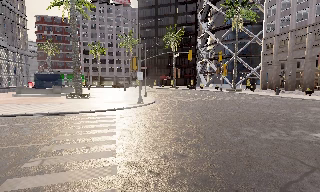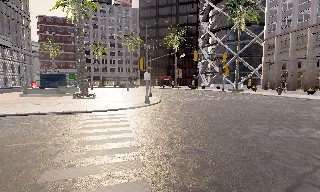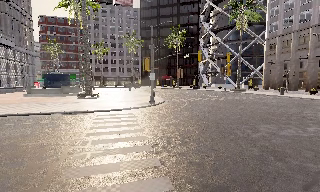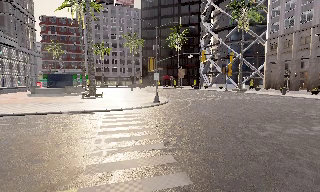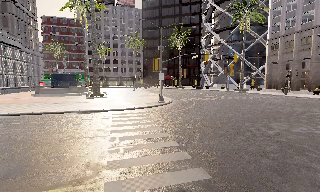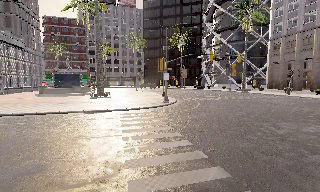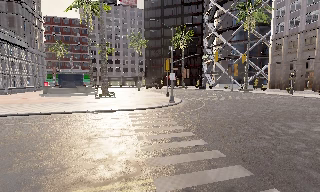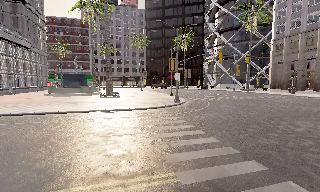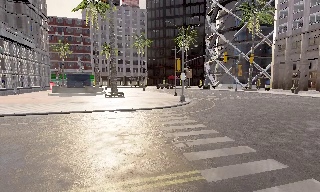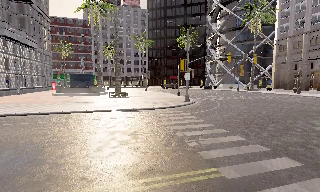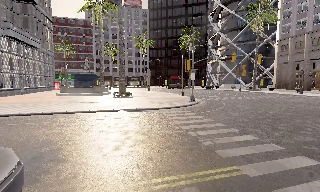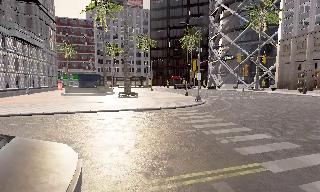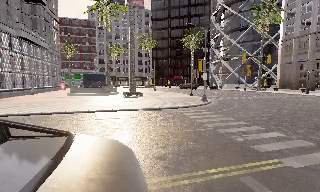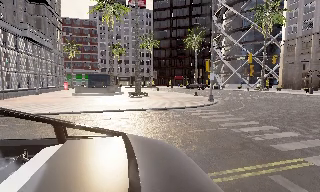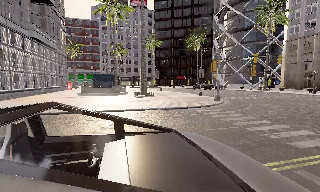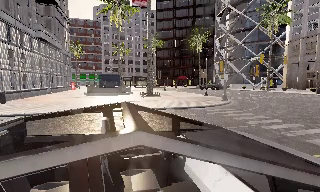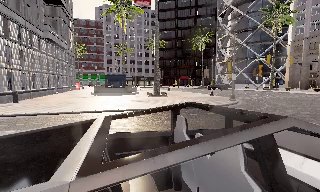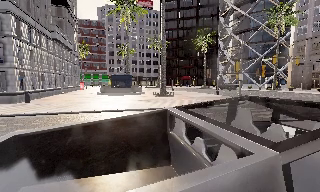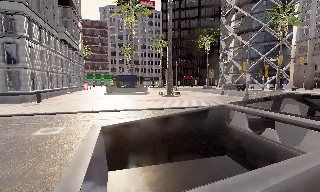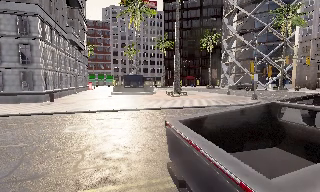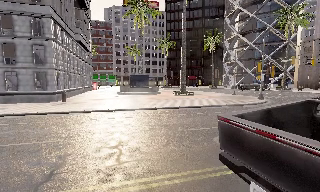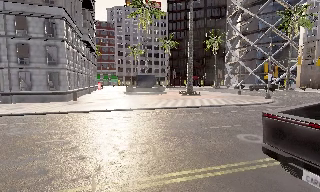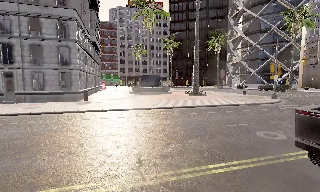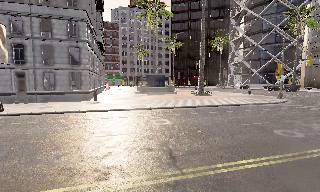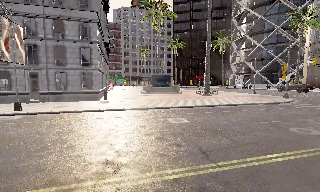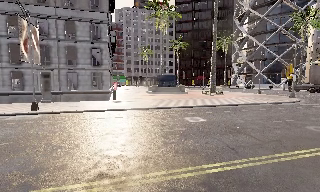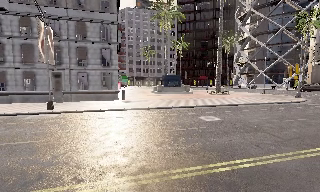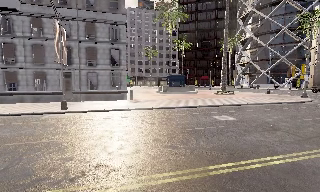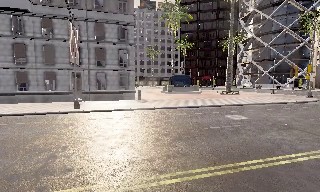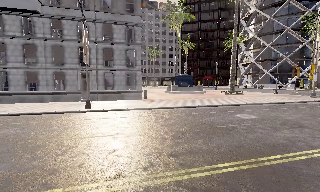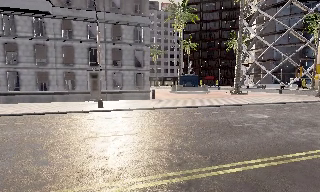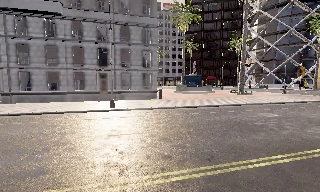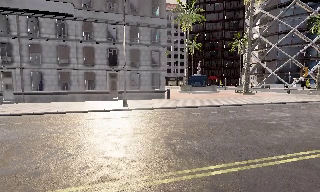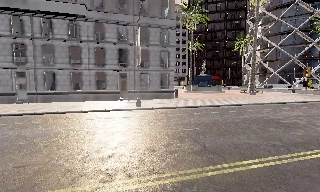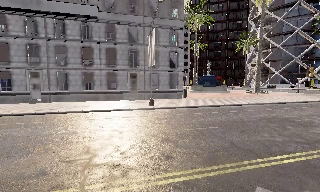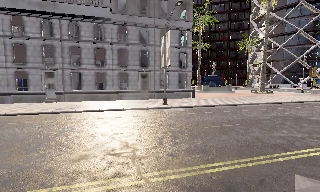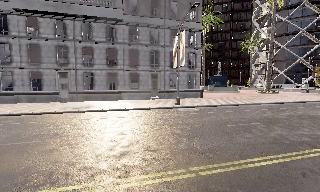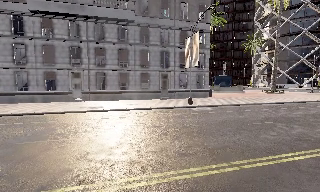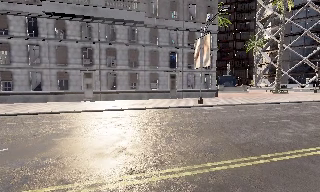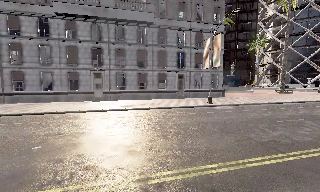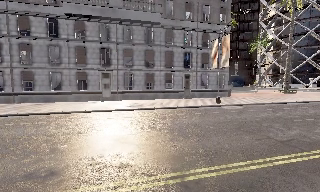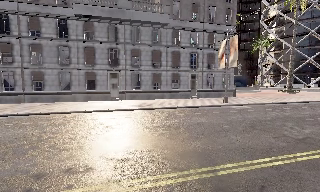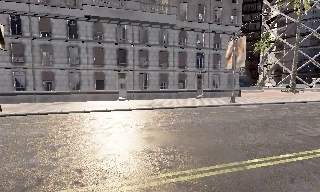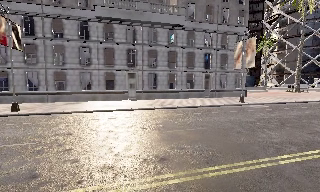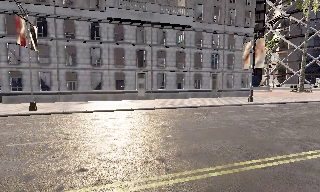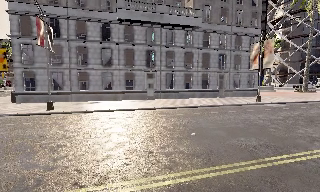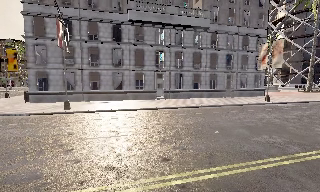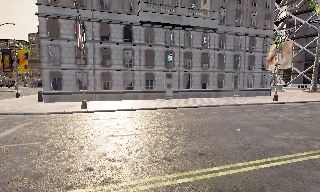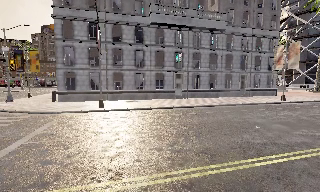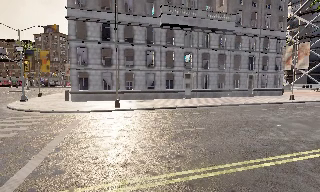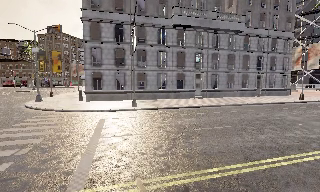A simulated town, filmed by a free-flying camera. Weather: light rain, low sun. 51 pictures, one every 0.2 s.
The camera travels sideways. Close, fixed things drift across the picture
to the right.
0.0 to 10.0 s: The camera travels to its left, about 50 m, so close, fixed things drift to the right. It gains speed.
The film runs backward here.
